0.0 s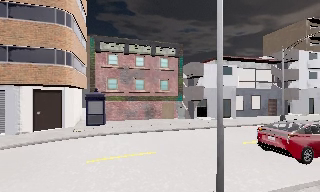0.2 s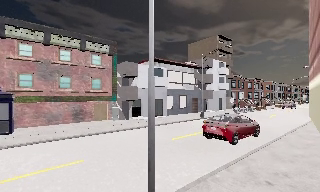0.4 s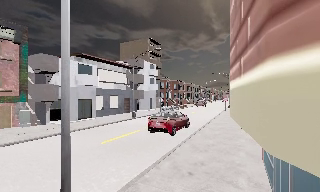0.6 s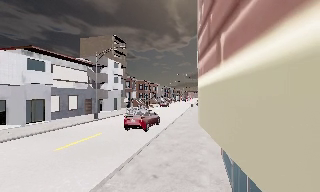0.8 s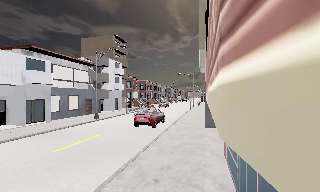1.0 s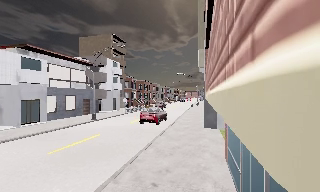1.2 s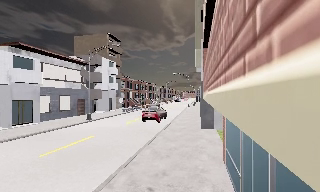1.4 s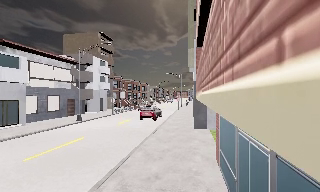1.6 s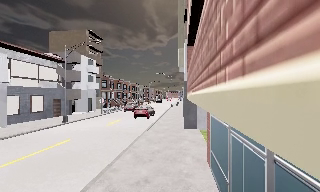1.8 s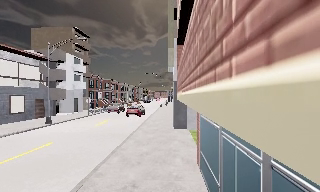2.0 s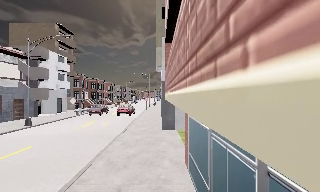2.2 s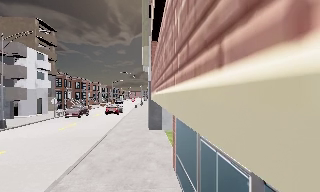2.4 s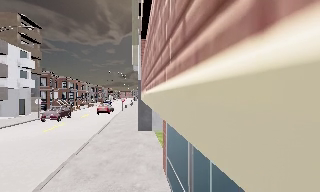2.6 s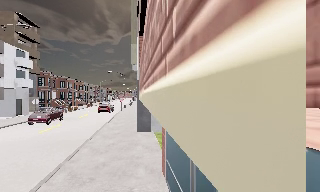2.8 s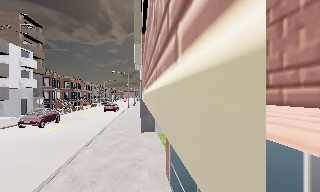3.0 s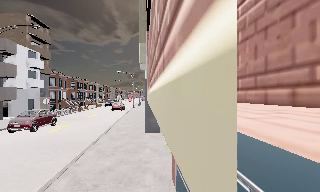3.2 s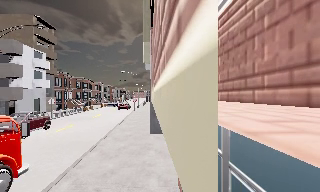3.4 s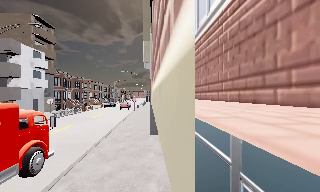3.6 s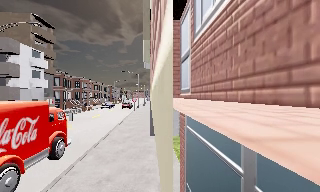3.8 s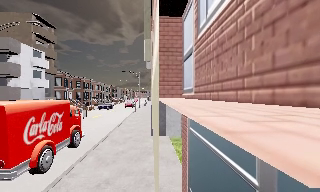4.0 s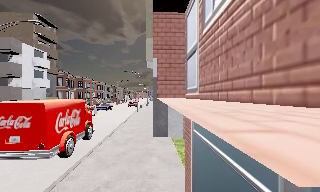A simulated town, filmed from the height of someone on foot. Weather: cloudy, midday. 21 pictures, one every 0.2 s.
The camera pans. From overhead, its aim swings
clockwise.
The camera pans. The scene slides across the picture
to the left.
0.0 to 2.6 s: The camera pans to its right, which is clockwise from overhead, by about 80 degrees. It travels forward, about 3 m.
2.6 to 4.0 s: The camera travels forward, about 1.5 m, so what stands in front looms larger.
The film runs forward here.
